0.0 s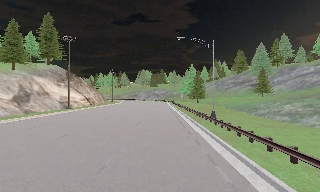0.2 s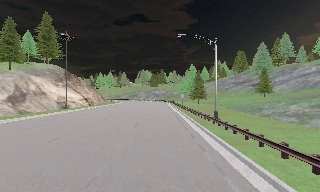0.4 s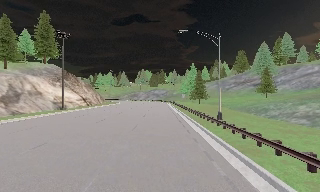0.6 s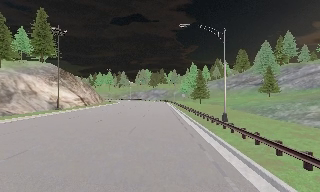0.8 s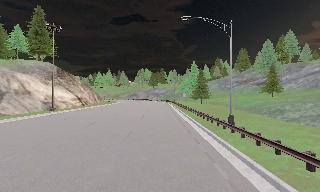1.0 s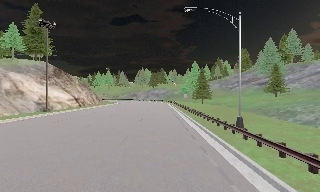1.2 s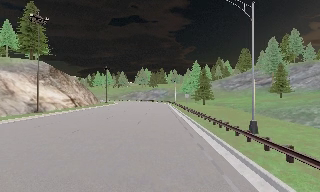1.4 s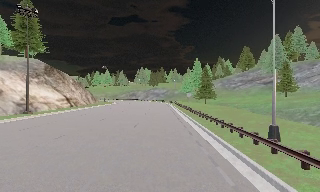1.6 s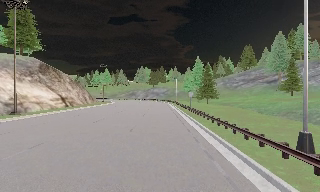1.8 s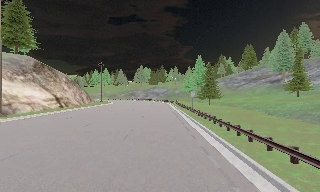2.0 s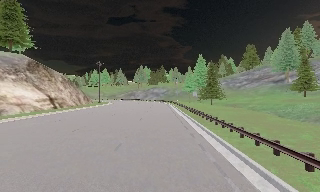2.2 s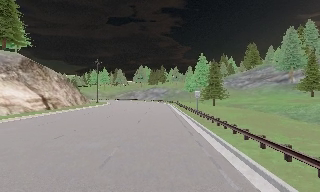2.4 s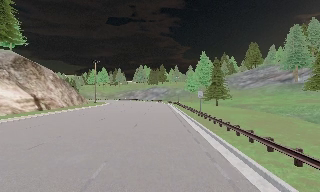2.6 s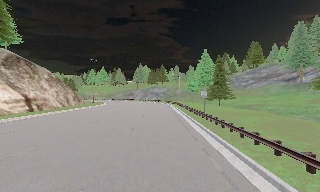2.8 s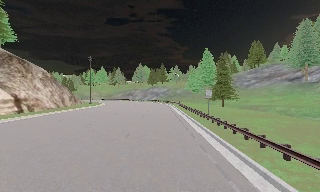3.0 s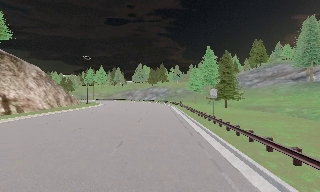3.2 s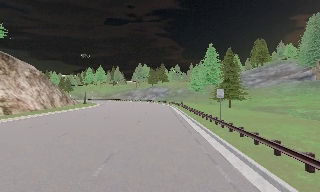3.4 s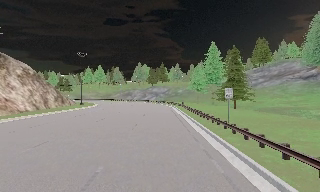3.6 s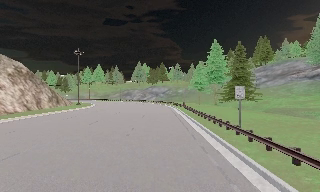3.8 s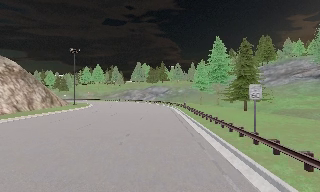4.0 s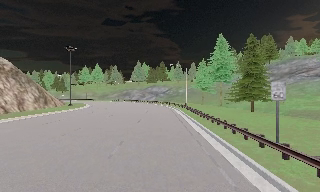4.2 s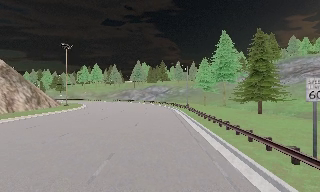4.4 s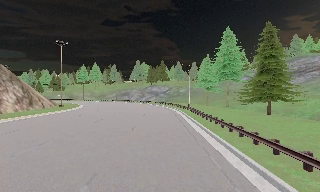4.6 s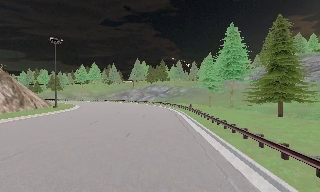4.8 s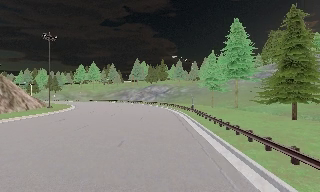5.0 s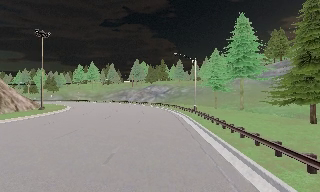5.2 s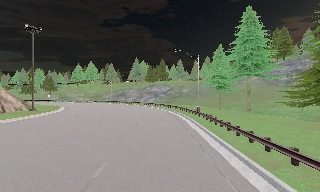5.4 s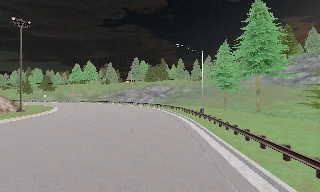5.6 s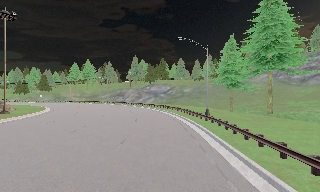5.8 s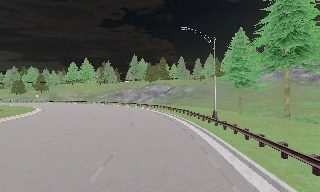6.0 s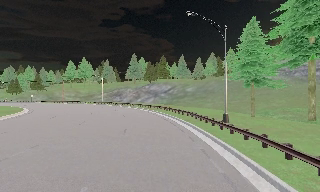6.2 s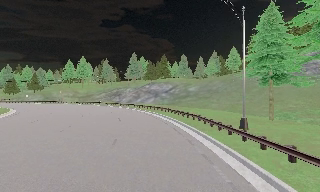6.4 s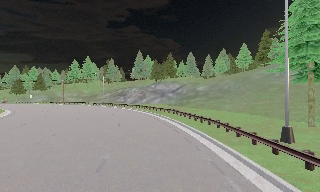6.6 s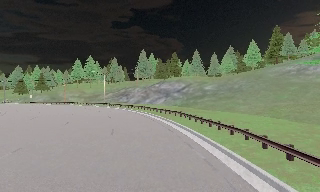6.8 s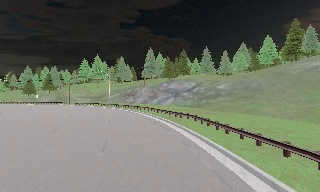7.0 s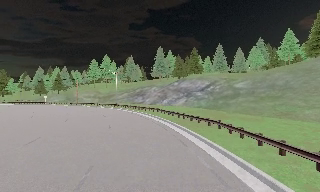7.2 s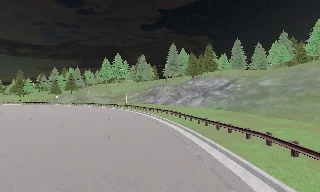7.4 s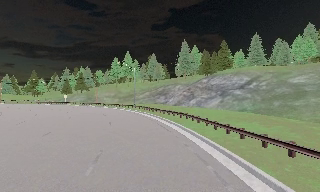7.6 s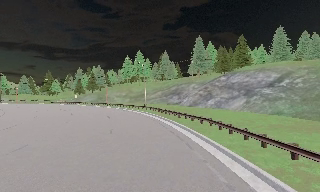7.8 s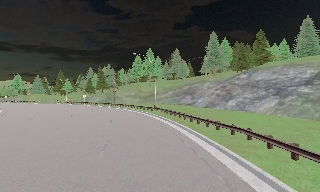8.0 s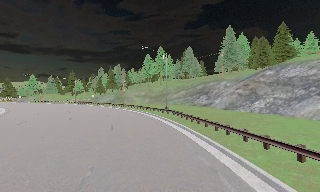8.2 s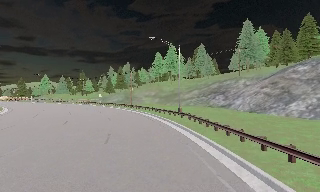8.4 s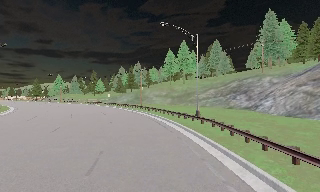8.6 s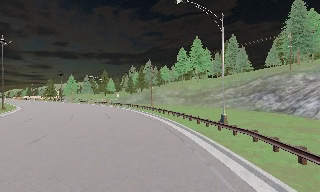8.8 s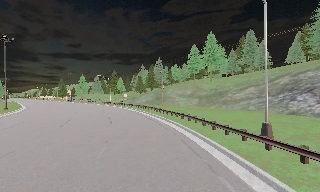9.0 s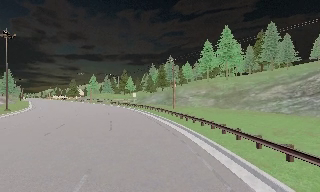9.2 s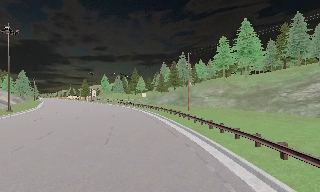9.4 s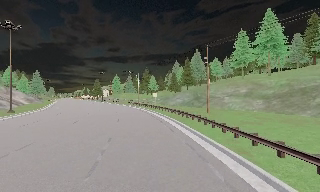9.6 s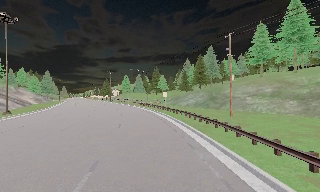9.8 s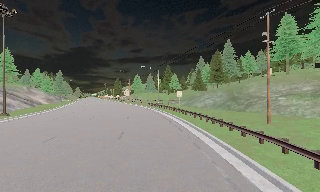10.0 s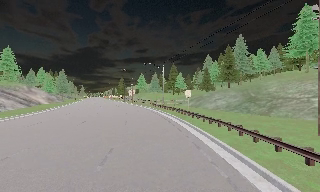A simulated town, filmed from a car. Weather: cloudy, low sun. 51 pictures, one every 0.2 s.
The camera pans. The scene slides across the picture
to the right.
The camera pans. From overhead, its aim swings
counterclockwise.
0.0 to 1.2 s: The camera travels forward, about 7 m, so what stands in front looms larger. It gains speed.
1.2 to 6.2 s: The camera travels forward, about 40 m, so what stands in front looms larger.
6.2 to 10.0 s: The scene slides to the right, as the camera pans about 65 degrees to its left. It travels forward, about 55 m.
The film runs forward here.
